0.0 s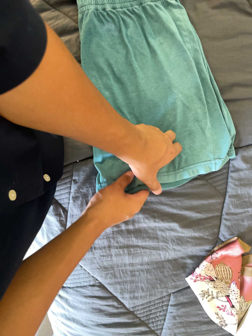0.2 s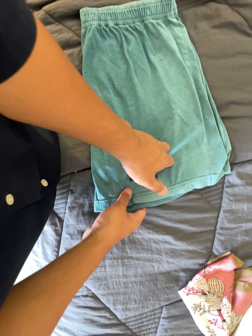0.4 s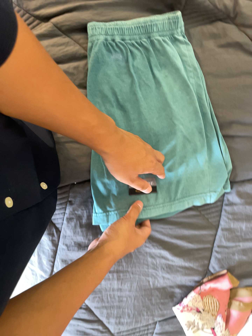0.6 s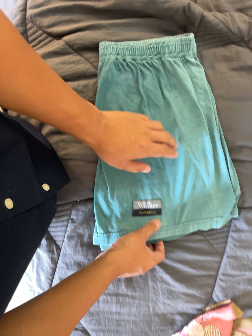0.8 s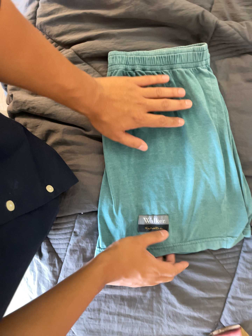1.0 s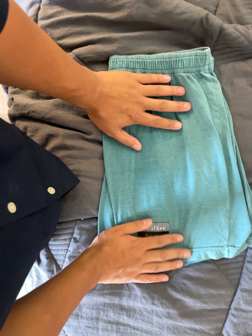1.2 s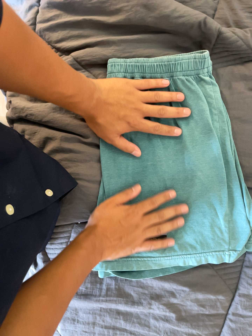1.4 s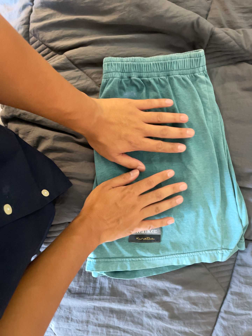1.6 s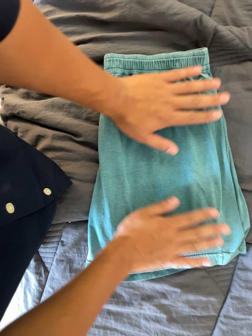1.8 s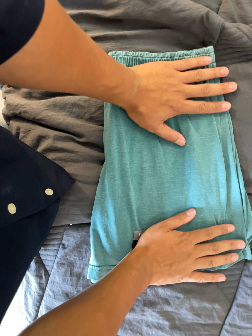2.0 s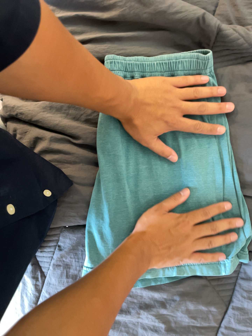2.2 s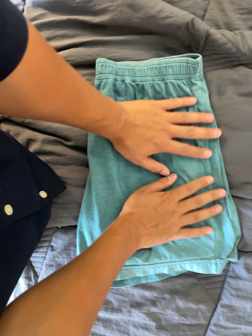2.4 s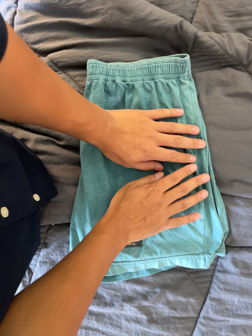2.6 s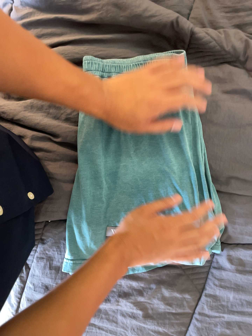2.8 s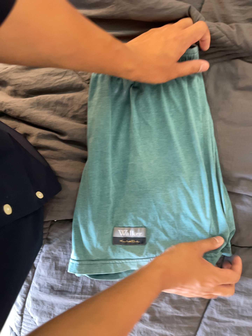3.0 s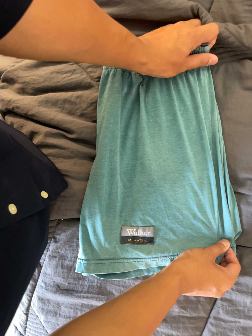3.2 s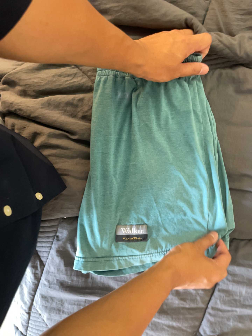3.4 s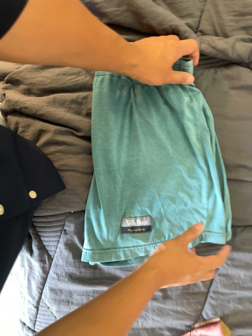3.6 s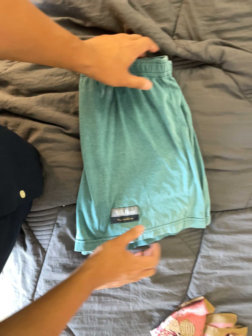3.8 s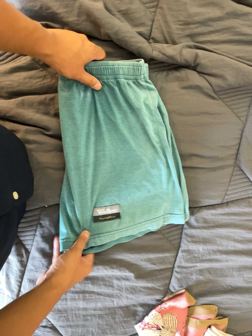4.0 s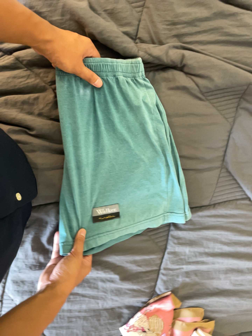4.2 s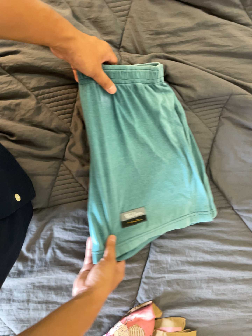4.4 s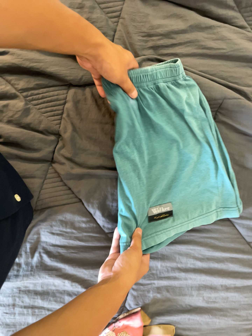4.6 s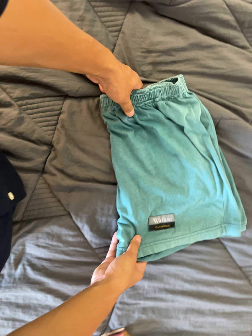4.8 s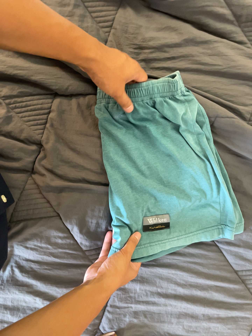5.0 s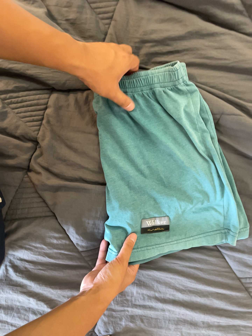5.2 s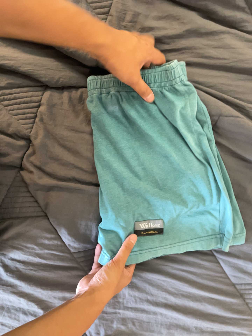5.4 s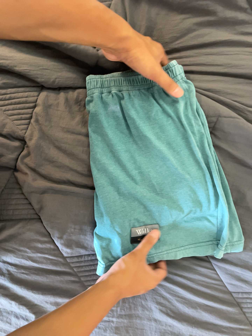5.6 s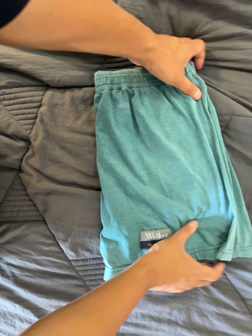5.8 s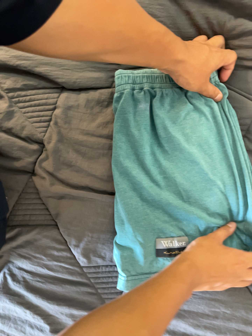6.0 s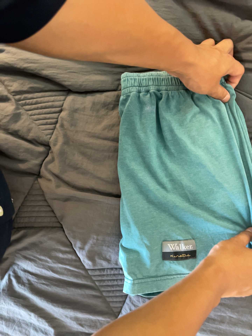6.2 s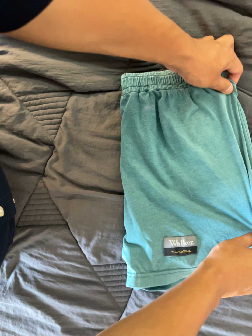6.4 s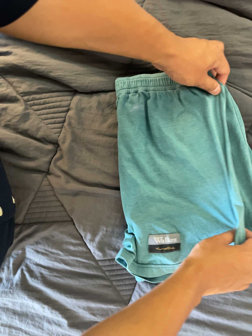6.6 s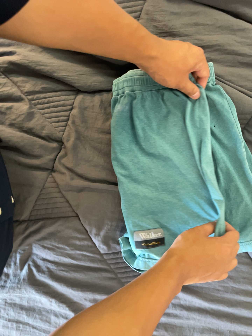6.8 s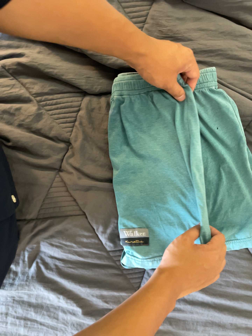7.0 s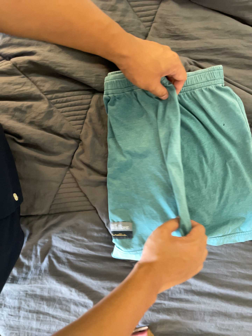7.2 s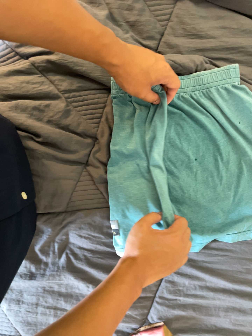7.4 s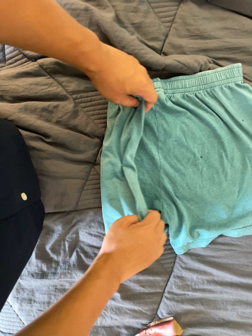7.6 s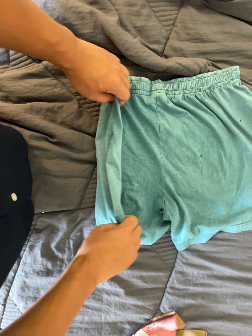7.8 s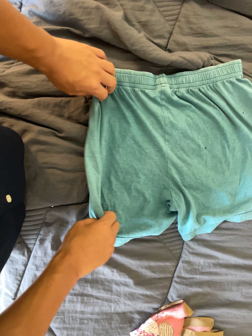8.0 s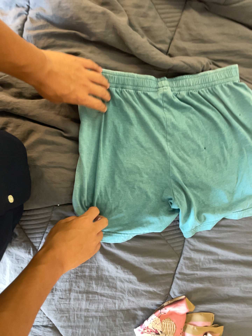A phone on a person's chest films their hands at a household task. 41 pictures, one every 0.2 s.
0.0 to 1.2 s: The camera travels toward the top of its view, about 10 cm, so close, fixed things drift downward. It rolls about its line of sight by about 10 degrees, and the scene rotates clockwise.
1.2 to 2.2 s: The camera shifts only a little, or ends up much as it began.
2.2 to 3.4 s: The camera travels to its left, about 7 cm.
3.4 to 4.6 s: The camera travels to its right, about 12 cm, so close, fixed things drift to the left.
4.6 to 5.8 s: The camera pans to its left by about 10 degrees. It travels forward and to its right, about 14 cm, so what stands in front looms larger.
5.8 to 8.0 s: The camera pans to its right by about 15 degrees. It travels to its left and backward, about 30 cm.
The film runs backward here.
